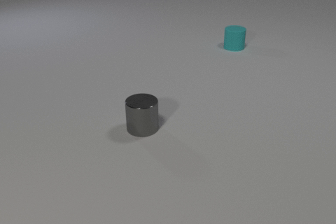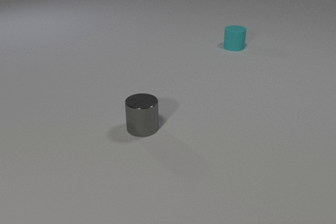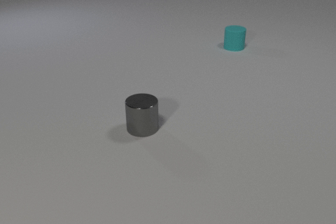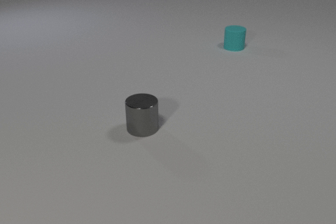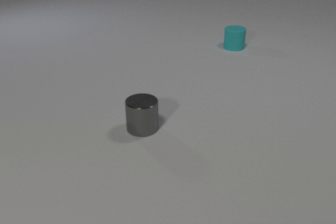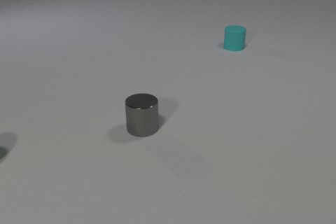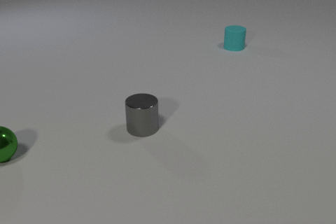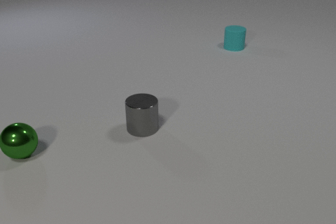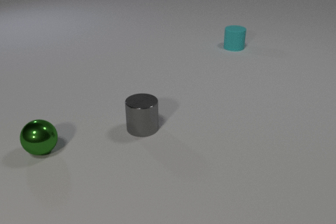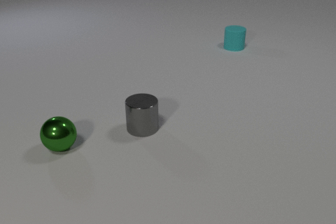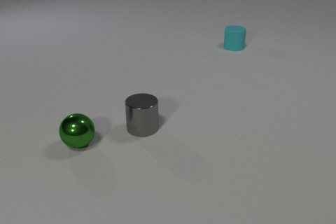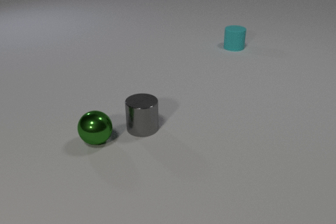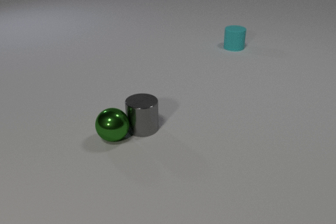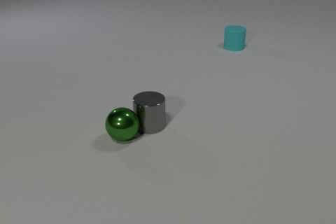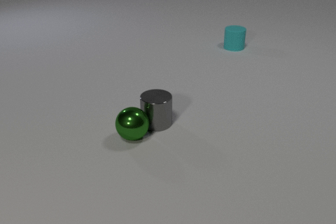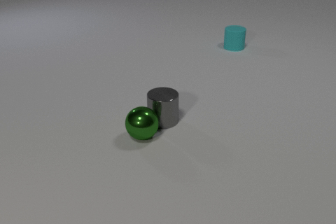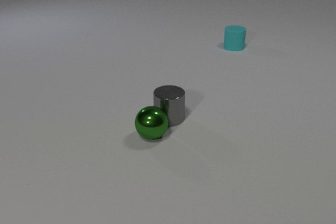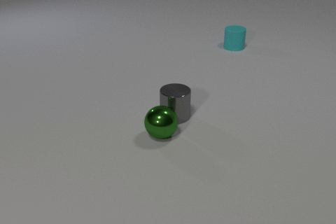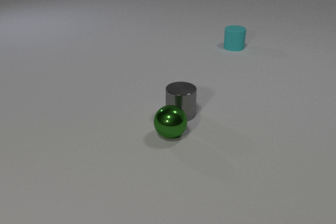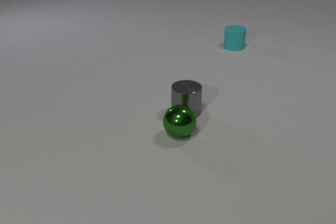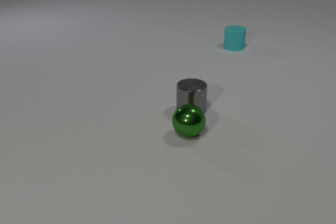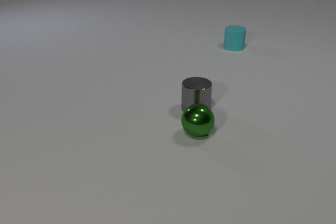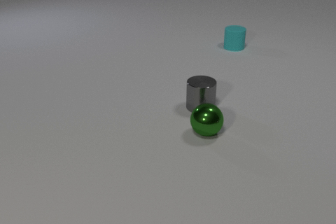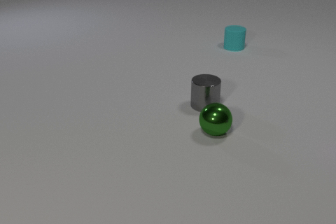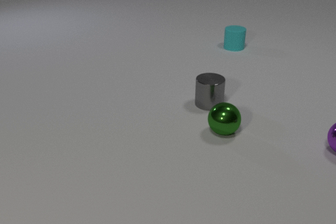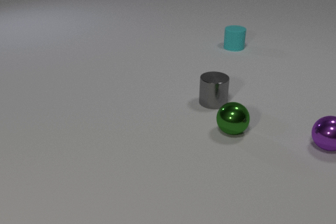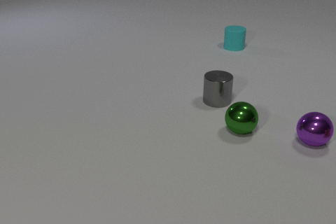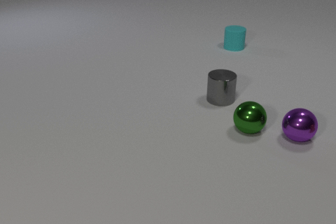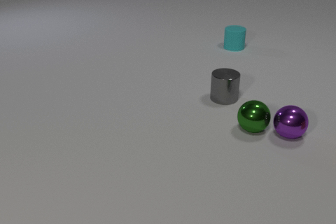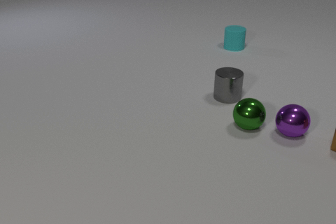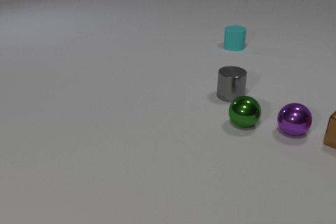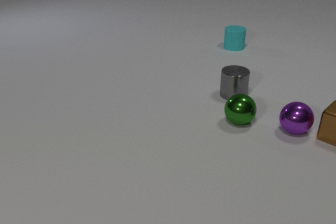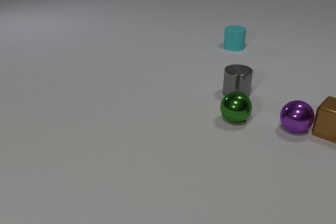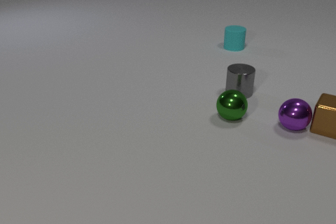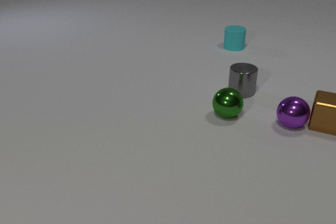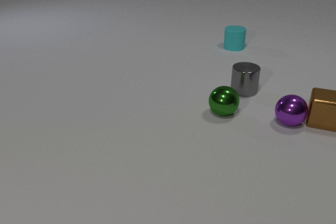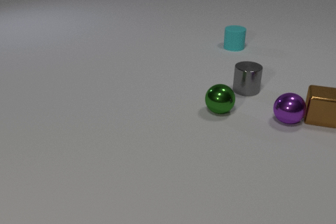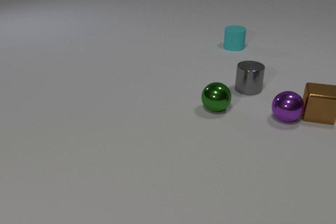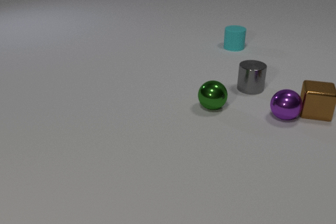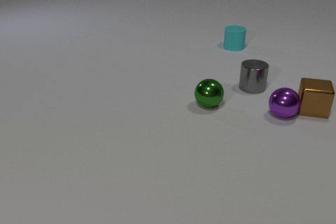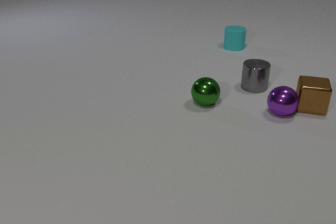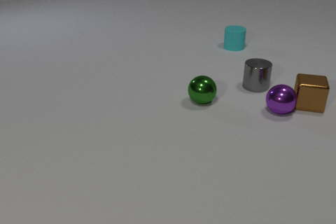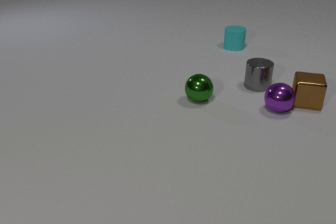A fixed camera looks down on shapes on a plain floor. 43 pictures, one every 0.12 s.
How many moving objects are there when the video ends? 4.
How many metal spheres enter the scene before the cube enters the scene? 2.
Are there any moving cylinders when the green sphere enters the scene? no.
0.00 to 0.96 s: The green metal sphere comes in at the left edge, rolls to the right.
0.96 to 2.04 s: The green metal sphere rolls to the right. The gray metal cylinder slides to the right and away from the camera. The green metal sphere and the gray metal cylinder collide.
2.04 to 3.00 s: The green metal sphere rolls to the right. The gray metal cylinder slides to the right and away from the camera. The purple metal sphere comes in at the right edge, rolls to the left.
3.00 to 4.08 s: The green metal sphere rolls away from the camera. The gray metal cylinder slides to the right and away from the camera. The purple metal sphere rolls to the left and away from the camera. The brown metal cube comes in at the right edge, slides away from the camera and to the left. The green metal sphere and the purple metal sphere collide. The purple metal sphere and the brown metal cube collide.
4.08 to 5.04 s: The green metal sphere rolls to the left and away from the camera. The gray metal cylinder slides away from the camera and to the right. The purple metal sphere rolls away from the camera and to the left. The brown metal cube slides away from the camera and to the left.
